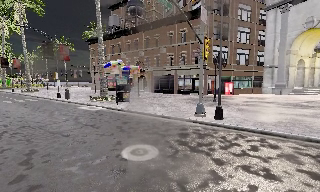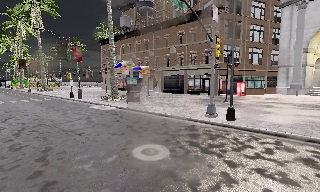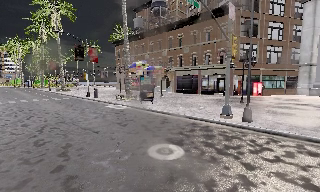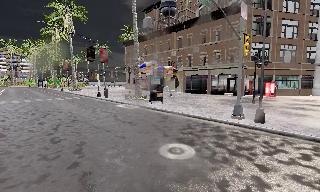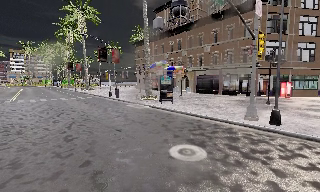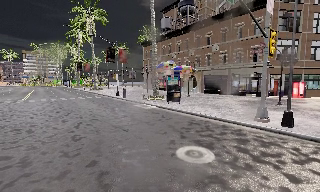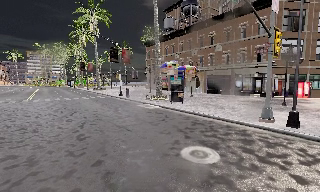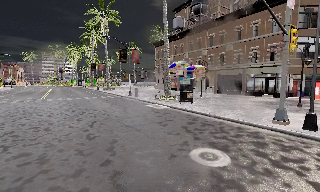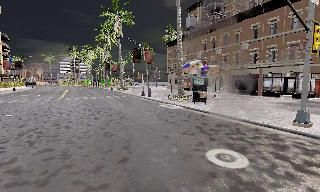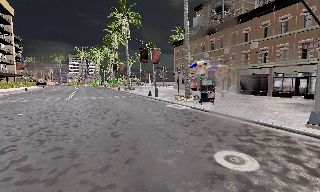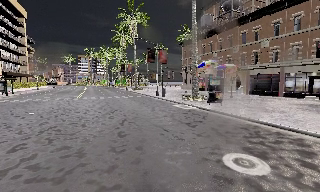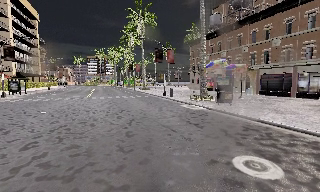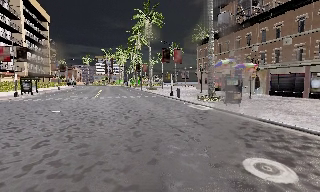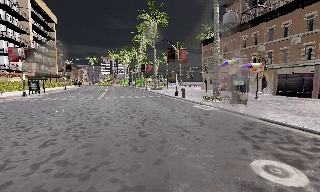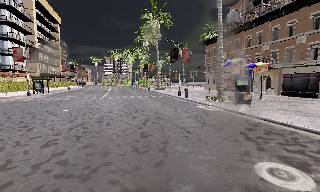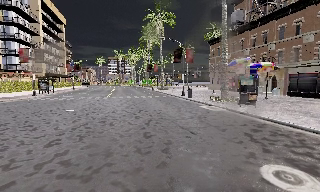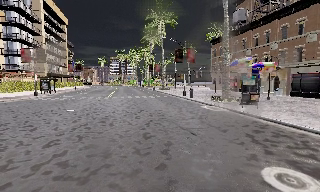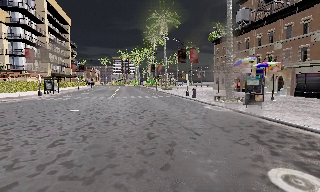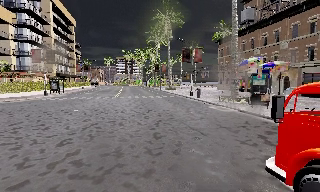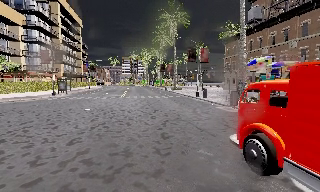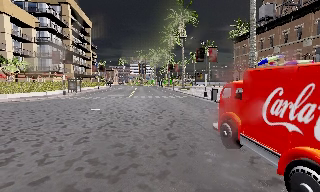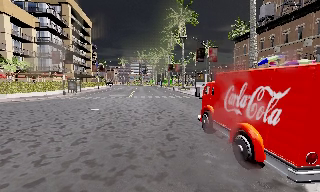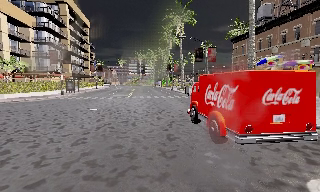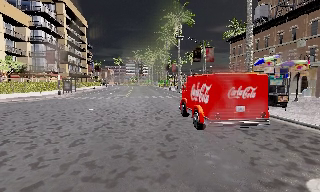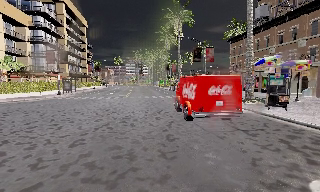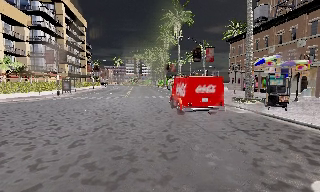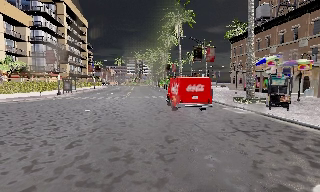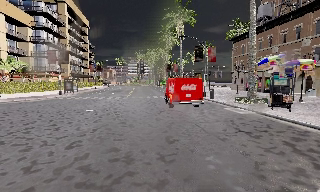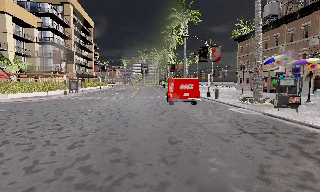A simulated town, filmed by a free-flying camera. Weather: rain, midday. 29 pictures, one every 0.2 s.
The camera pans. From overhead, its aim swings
counterclockwise.
The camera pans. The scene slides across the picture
to the right.
0.0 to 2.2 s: The scene slides to the right, as the camera pans about 35 degrees to its left.
2.2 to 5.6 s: The camera swings to its left by about 15 degrees, and the scene slides to the right. It travels forward, about 1 m, so what stands in front looms larger.
The film runs forward here.
